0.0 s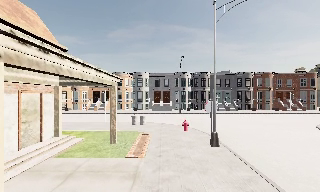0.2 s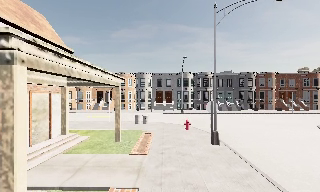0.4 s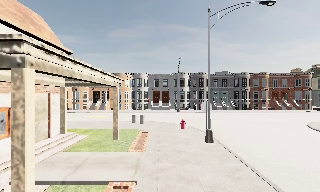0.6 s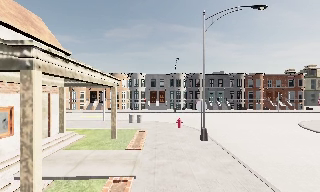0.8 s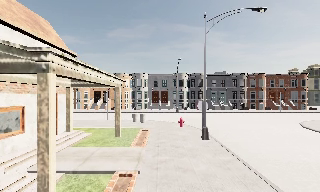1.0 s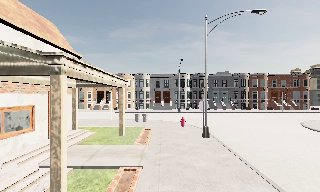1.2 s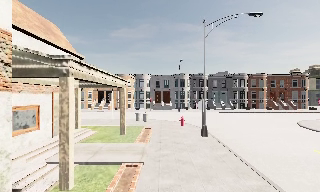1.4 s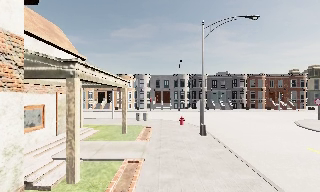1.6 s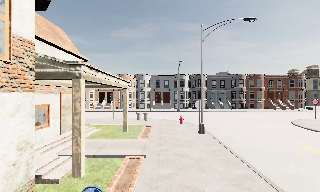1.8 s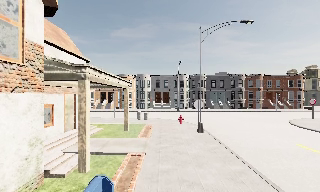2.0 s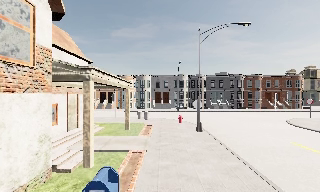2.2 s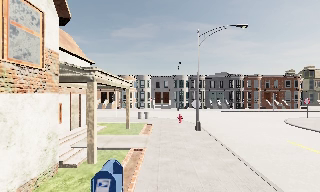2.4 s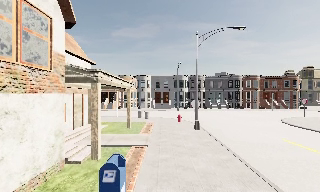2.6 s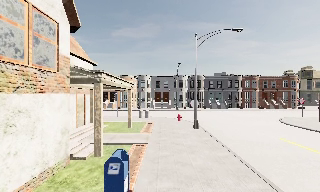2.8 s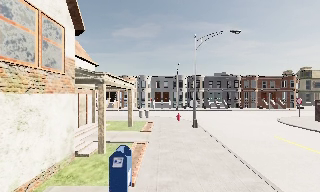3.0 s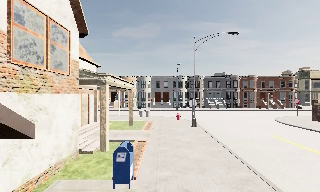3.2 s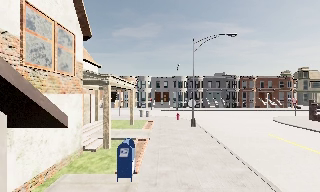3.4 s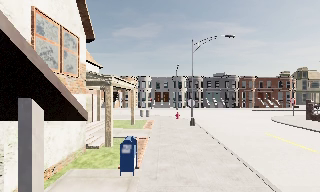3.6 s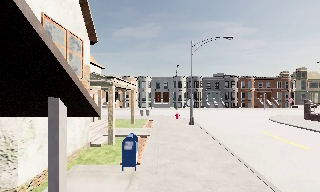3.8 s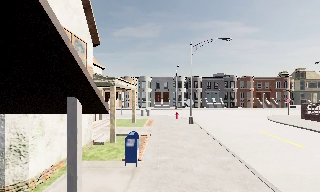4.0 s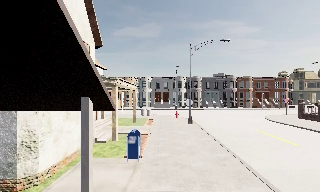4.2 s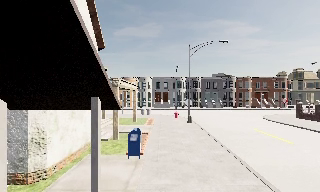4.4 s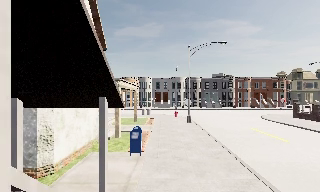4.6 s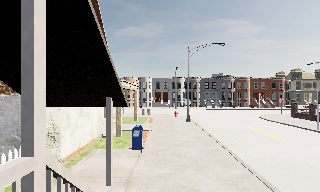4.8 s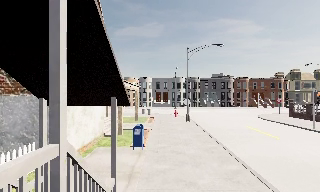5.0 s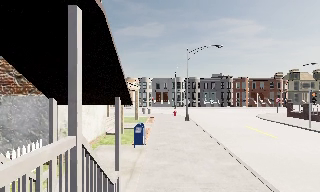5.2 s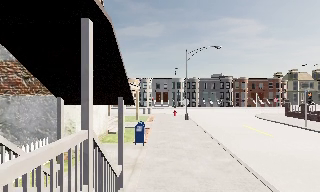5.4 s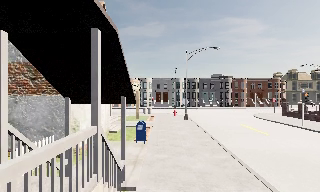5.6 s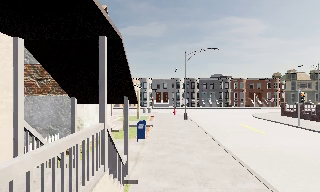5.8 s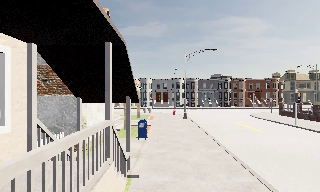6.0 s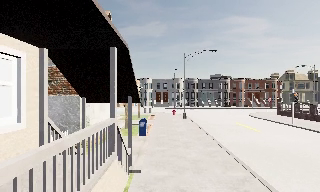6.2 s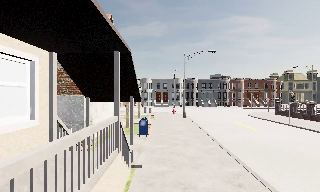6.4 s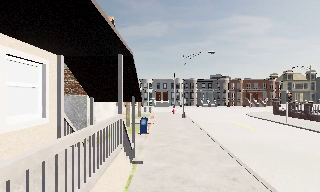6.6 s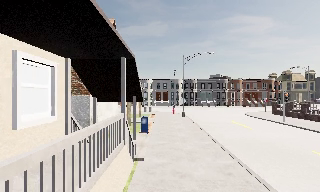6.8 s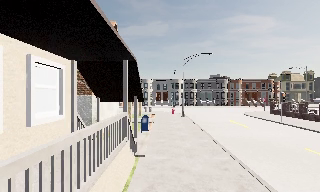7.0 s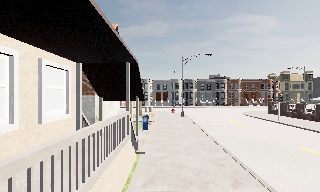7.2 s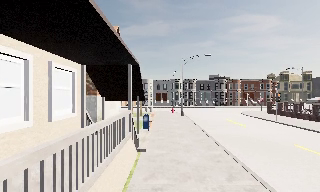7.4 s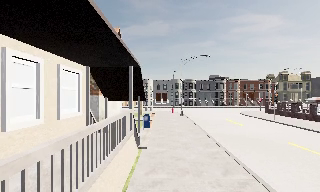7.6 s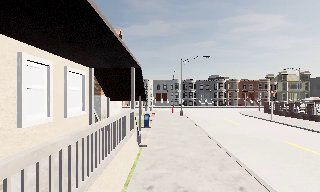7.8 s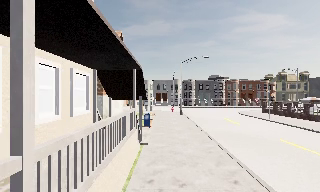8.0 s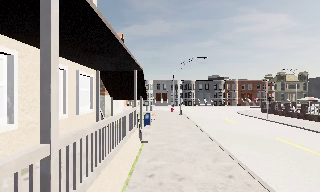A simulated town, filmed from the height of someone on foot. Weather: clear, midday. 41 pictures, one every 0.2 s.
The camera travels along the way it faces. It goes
backward.
0.0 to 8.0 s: The camera travels backward, about 13 m, so what stands in front gets smaller.
The film runs backward here.
